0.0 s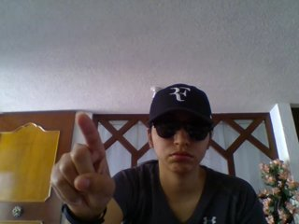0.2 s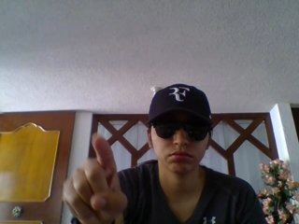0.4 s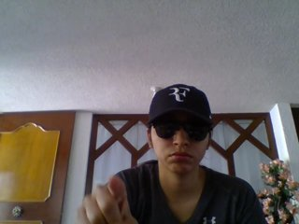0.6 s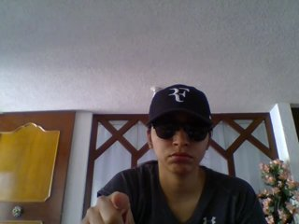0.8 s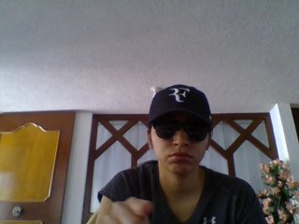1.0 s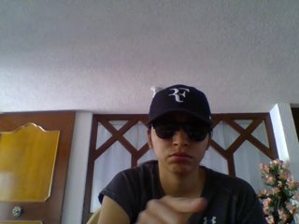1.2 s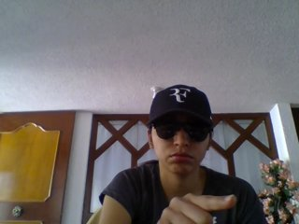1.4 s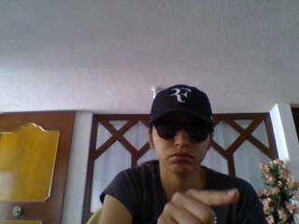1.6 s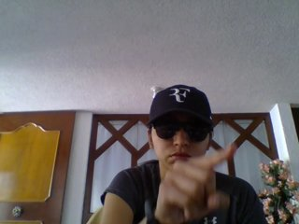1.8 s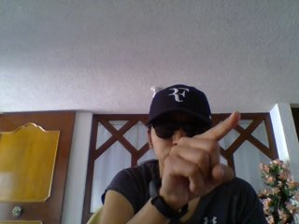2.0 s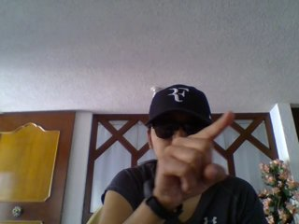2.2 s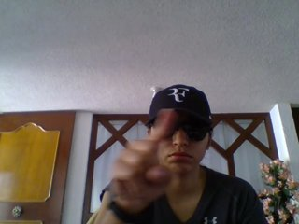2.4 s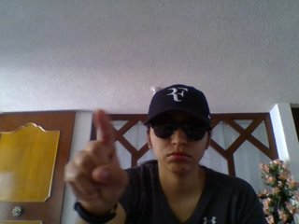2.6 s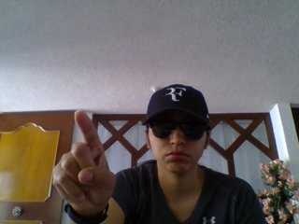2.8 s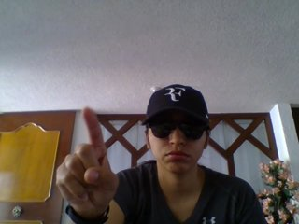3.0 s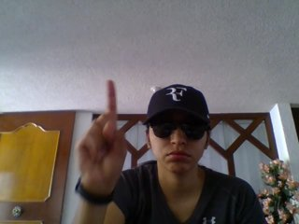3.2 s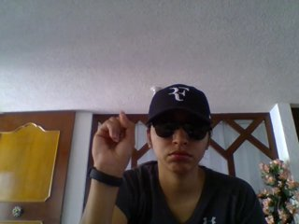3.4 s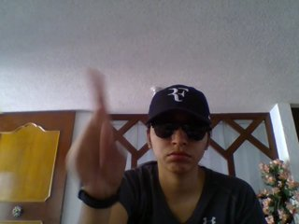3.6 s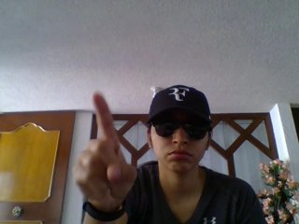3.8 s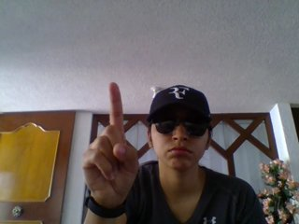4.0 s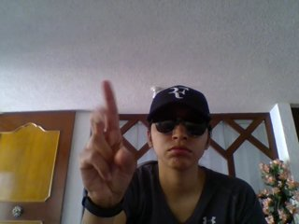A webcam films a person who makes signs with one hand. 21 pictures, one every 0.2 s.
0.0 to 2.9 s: Pointing with one finger.
3.0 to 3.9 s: Click with one finger.
